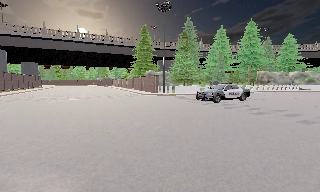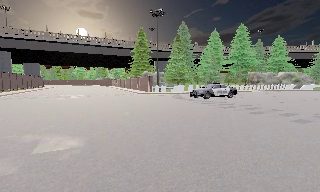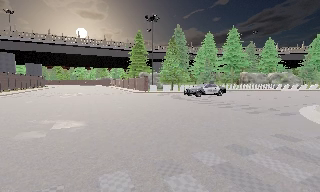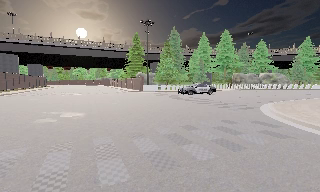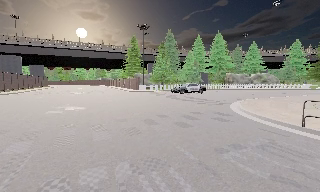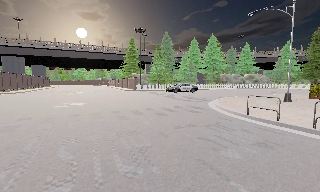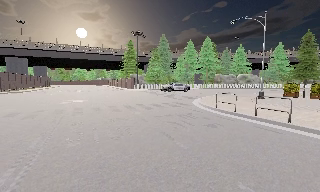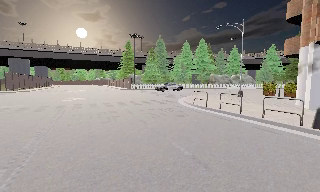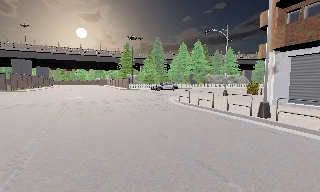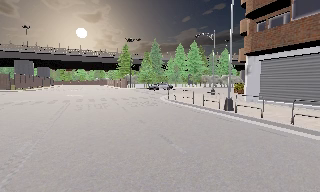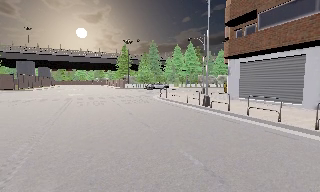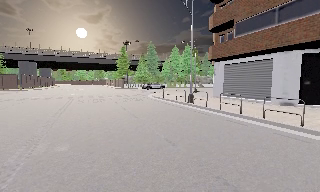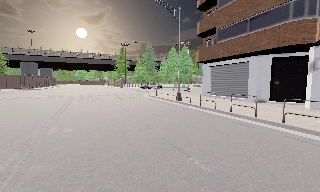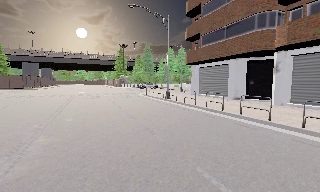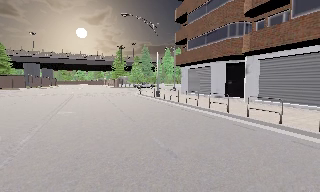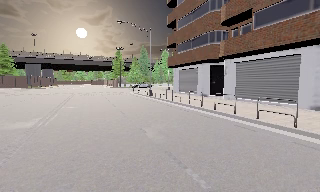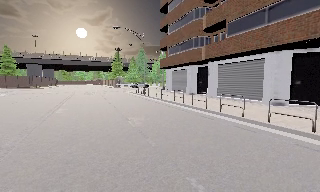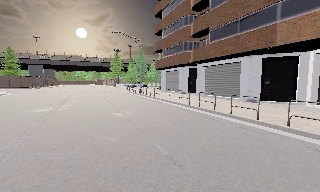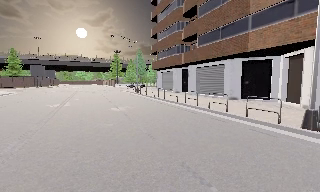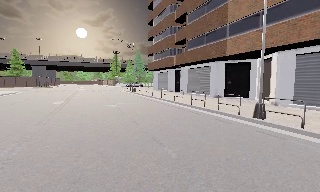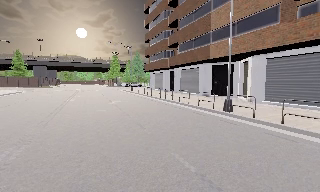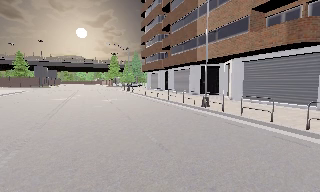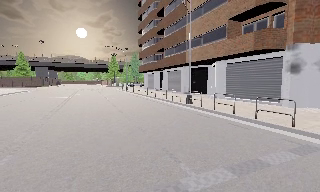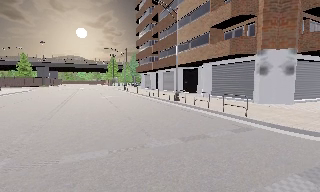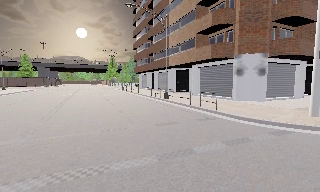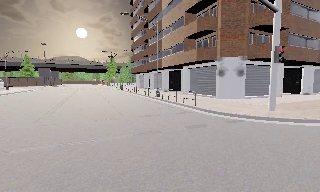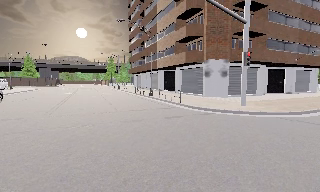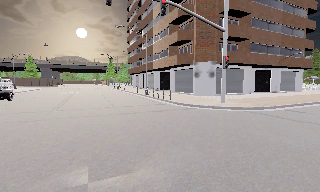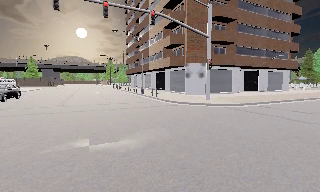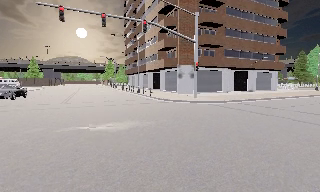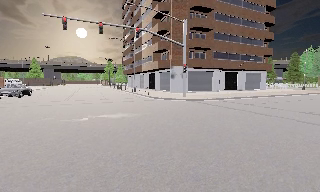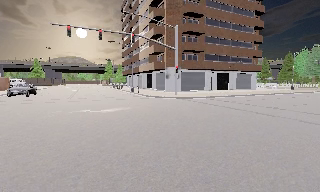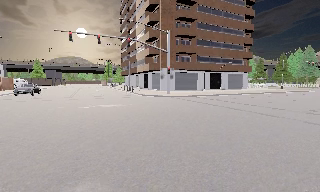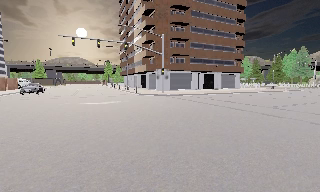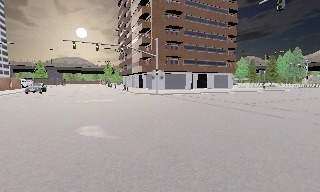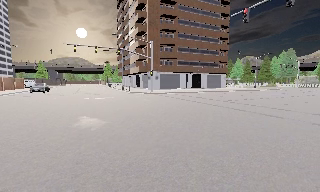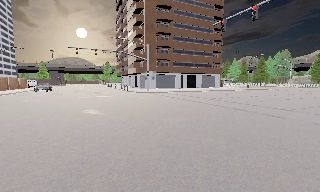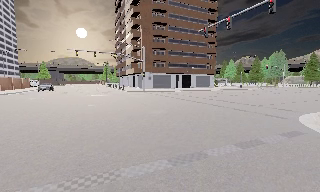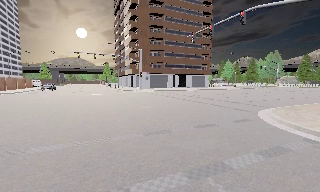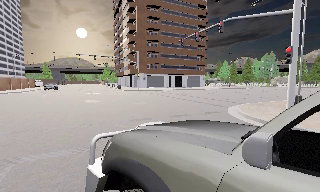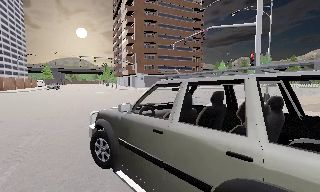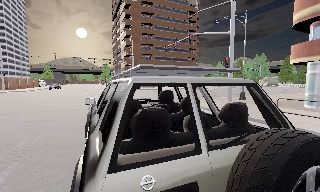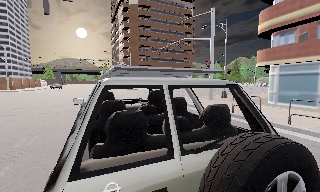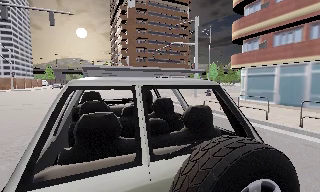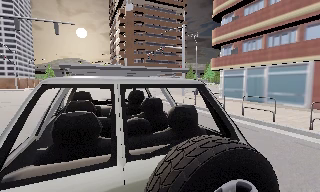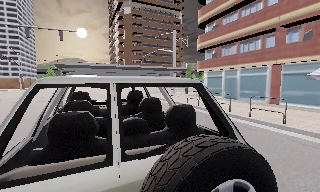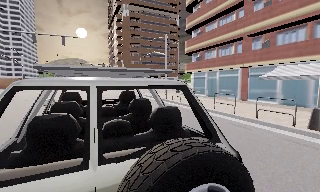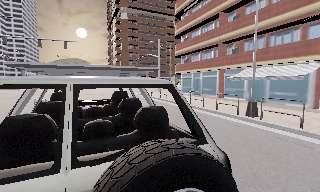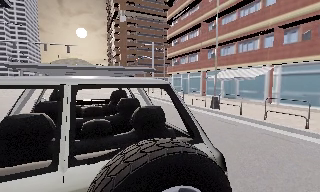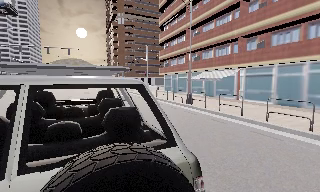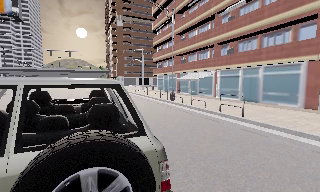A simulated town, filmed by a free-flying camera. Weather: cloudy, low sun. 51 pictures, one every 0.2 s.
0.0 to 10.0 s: The camera travels backward and to its right, about 95 m, so what stands in front gets smaller.
The film runs backward here.
